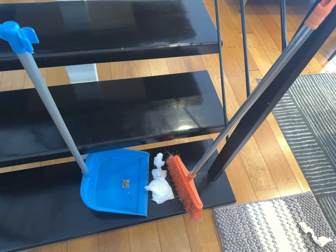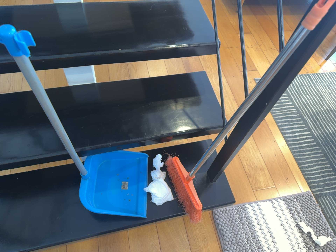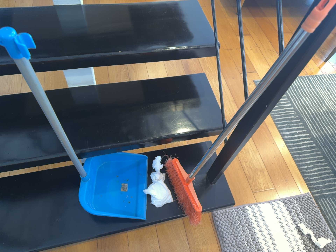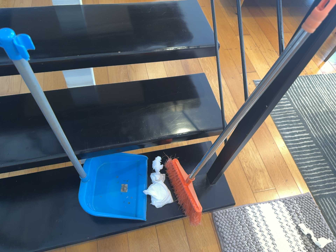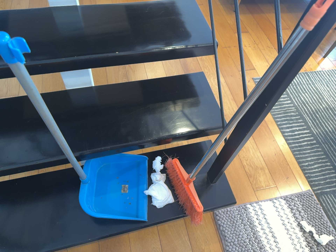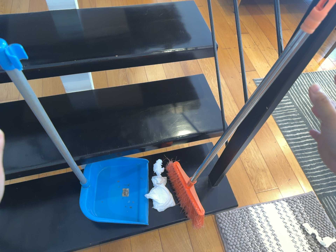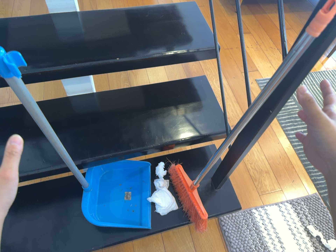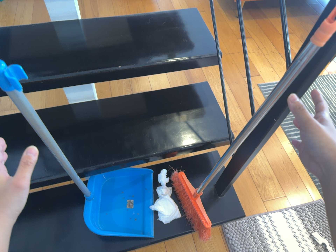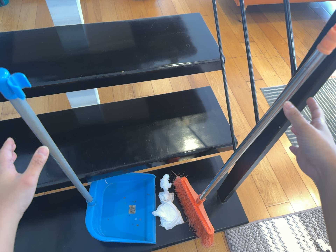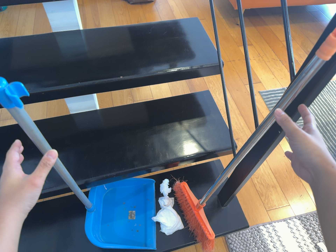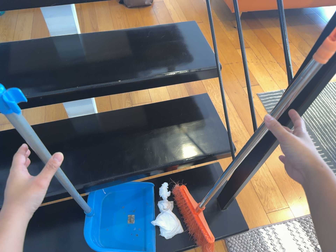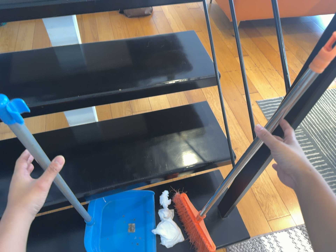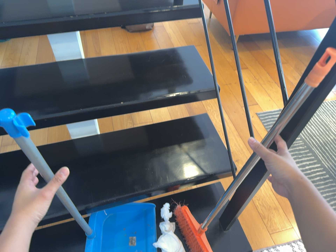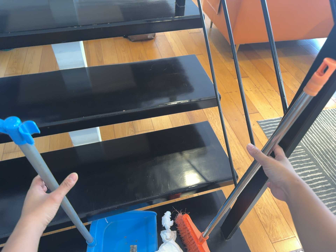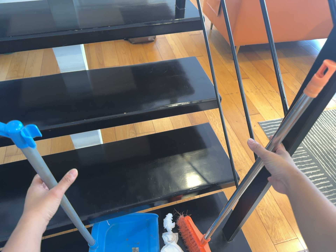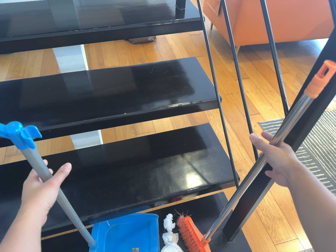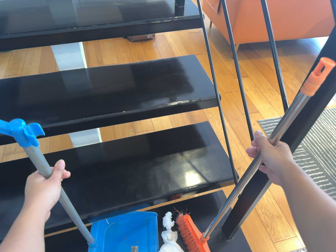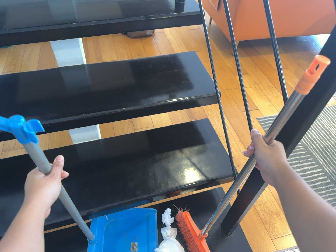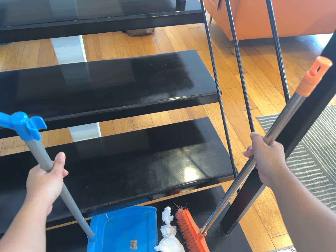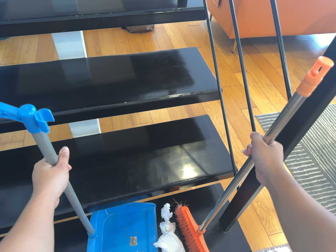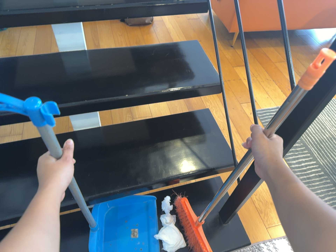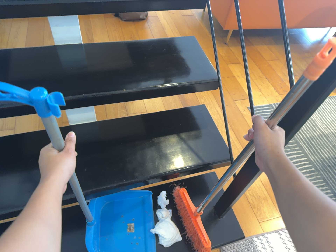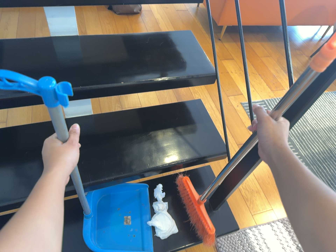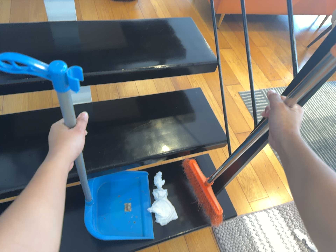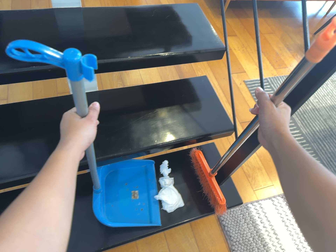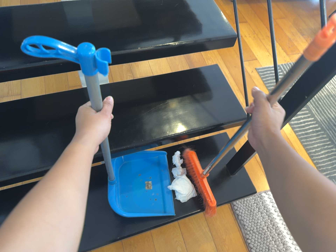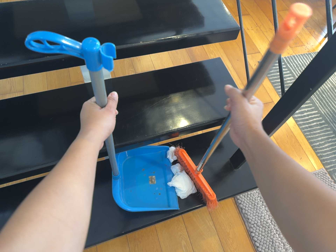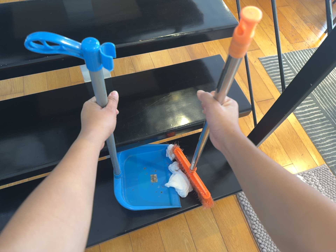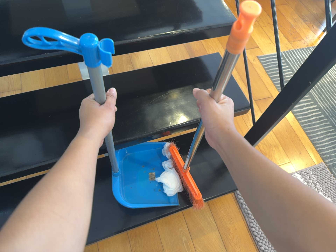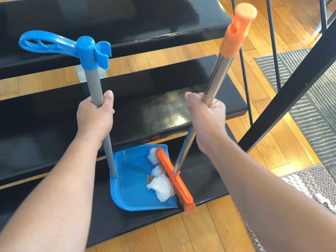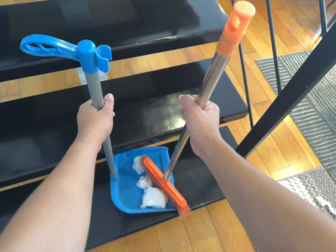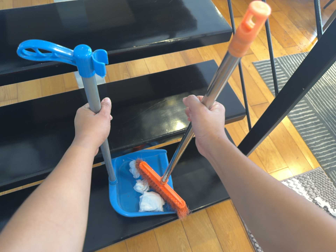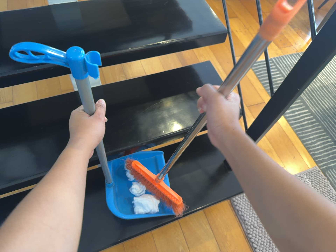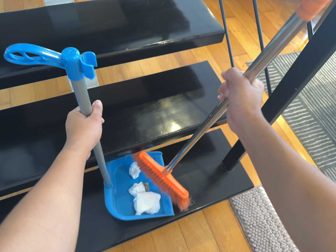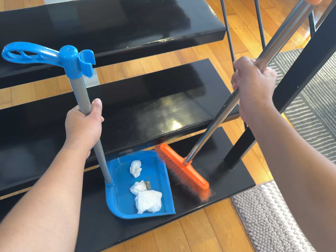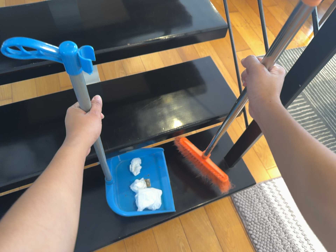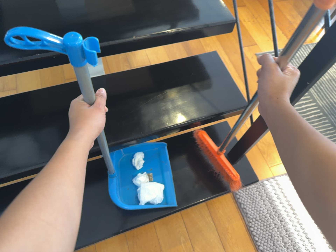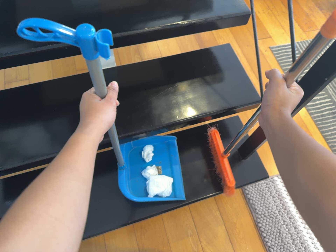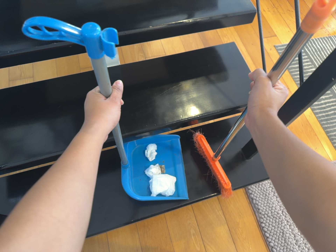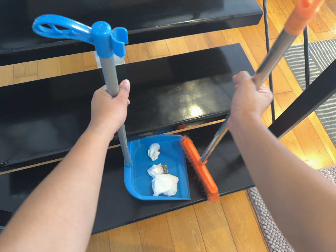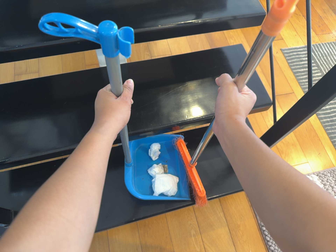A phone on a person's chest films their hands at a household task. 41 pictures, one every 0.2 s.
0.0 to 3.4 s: The camera travels toward the top of its view, about 7 cm, so close, fixed things drift downward. Its aim tips toward the top of its view by about 10 degrees, and the scene shifts downward.
3.4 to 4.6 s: The camera travels to its left, about 10 cm.
4.6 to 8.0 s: The camera's aim tips toward the bottom of its view by about 10 degrees, and the scene shifts upward.
The film runs forward here.
